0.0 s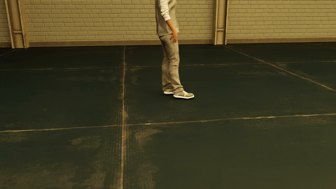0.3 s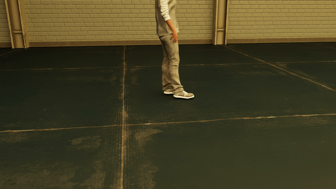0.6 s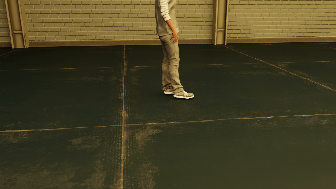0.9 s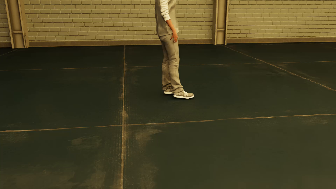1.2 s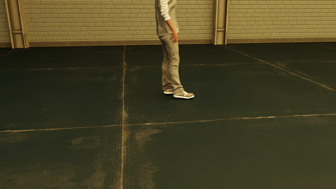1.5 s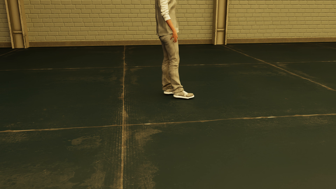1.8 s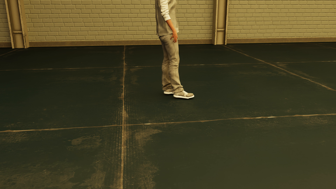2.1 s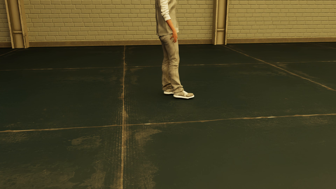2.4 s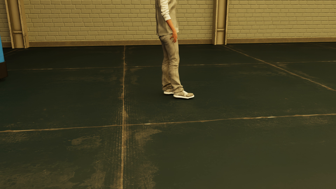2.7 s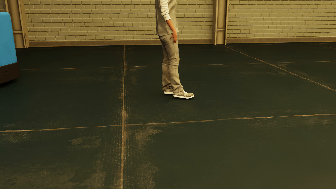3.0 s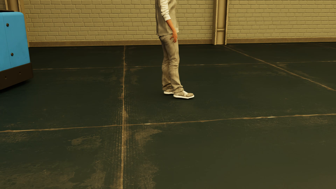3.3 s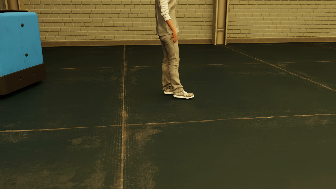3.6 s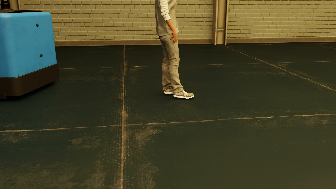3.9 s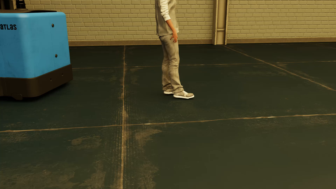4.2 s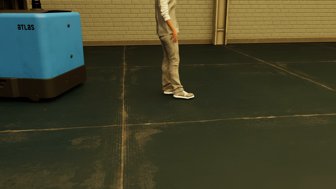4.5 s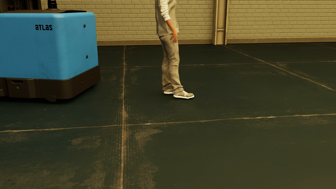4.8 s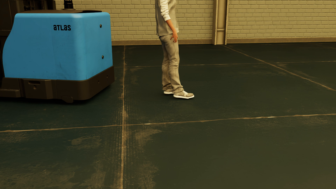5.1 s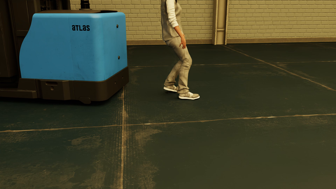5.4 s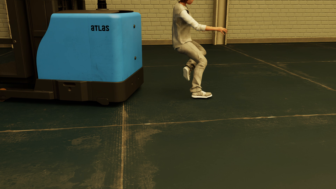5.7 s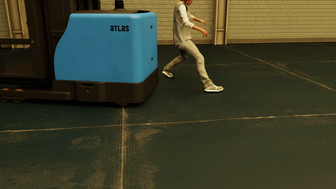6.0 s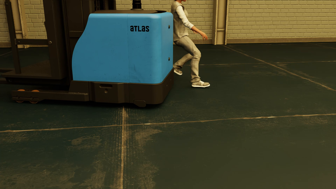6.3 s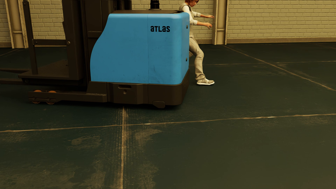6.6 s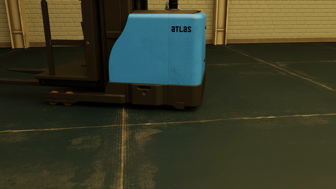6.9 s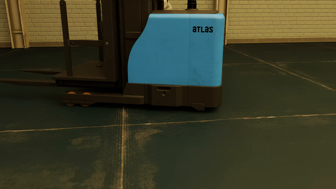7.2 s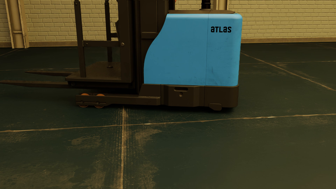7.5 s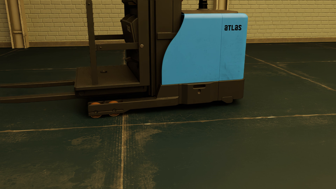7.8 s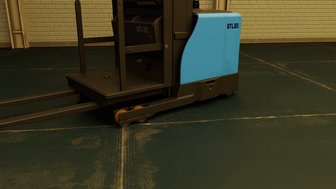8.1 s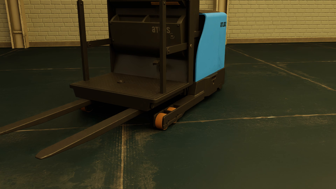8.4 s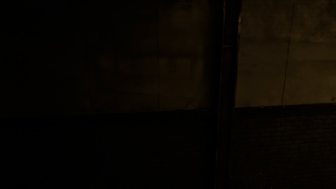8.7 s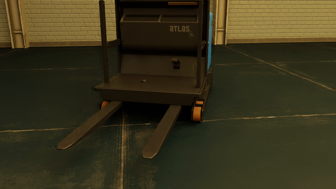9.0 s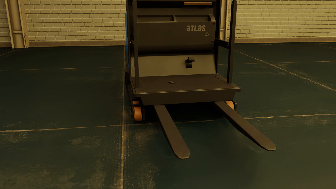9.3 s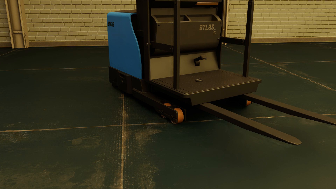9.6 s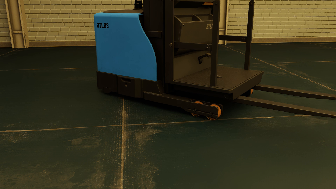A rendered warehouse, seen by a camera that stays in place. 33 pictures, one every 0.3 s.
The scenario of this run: Near miss between a forklift and a person.
